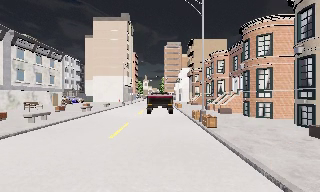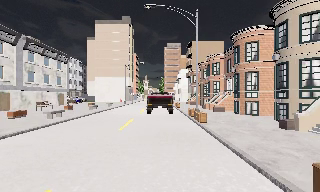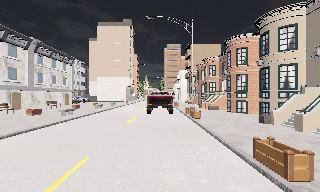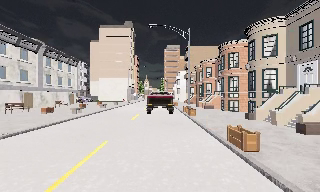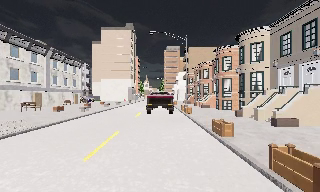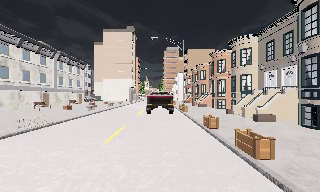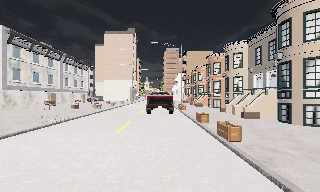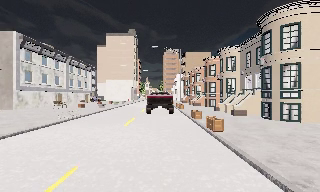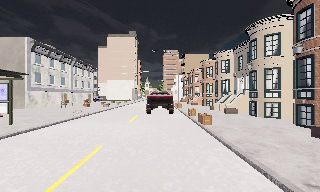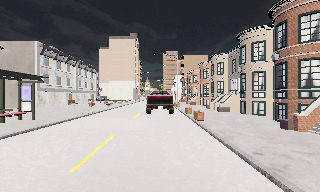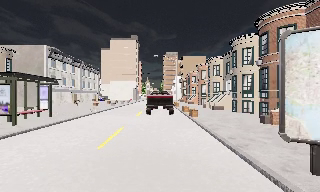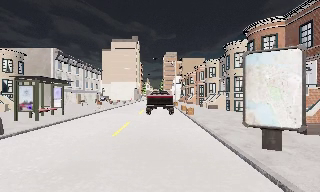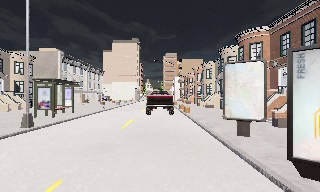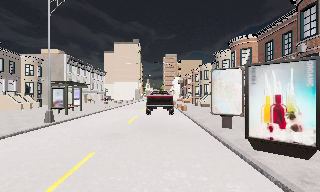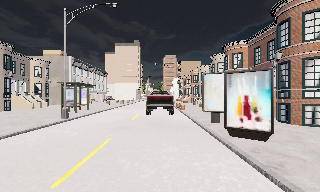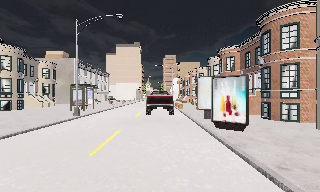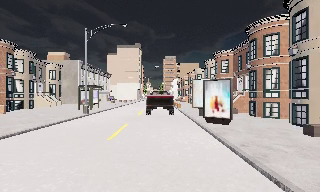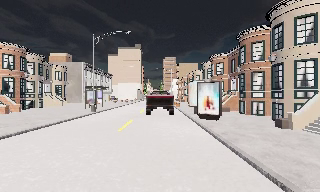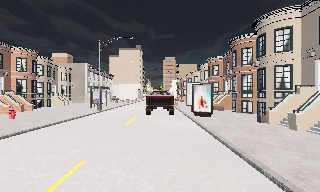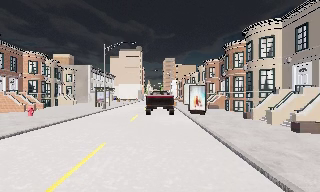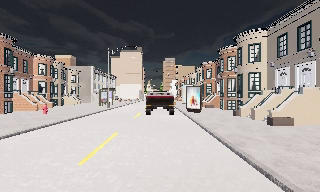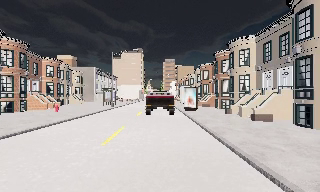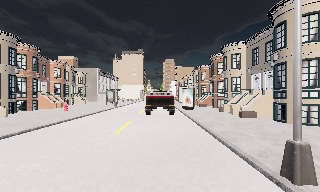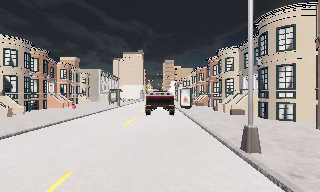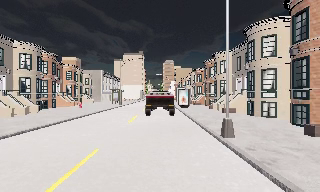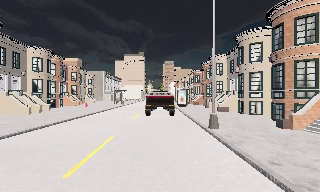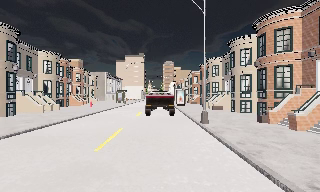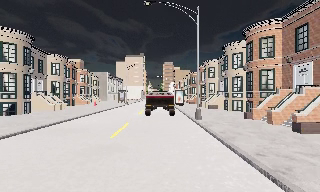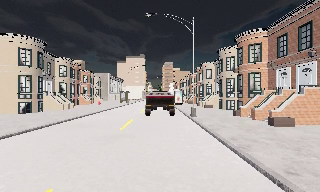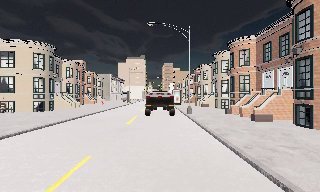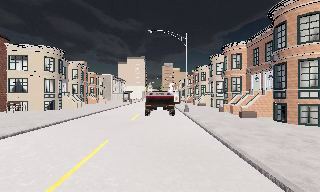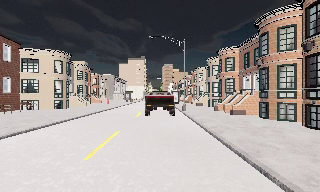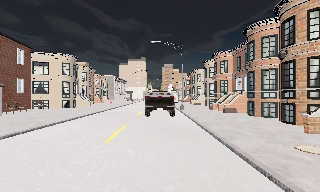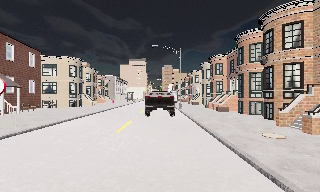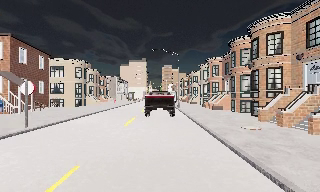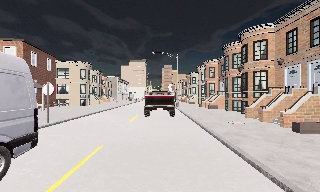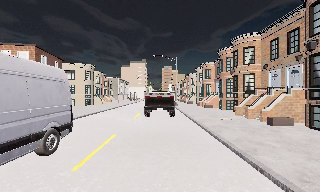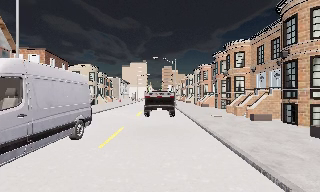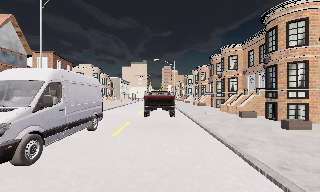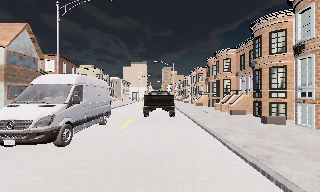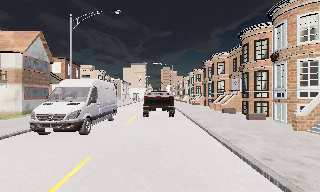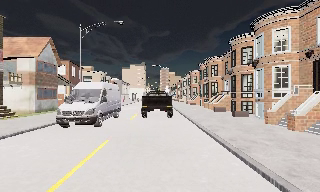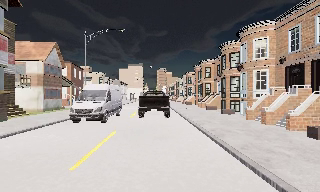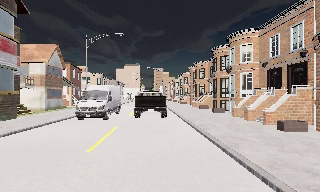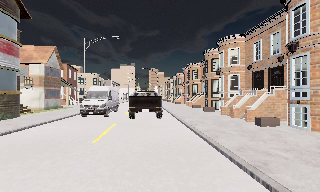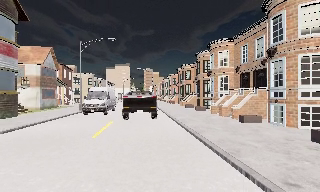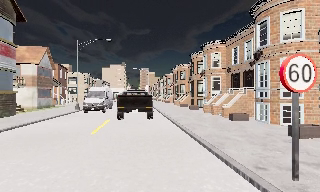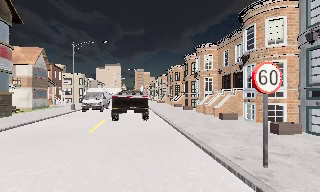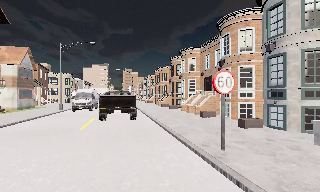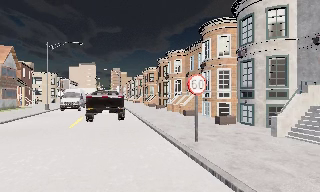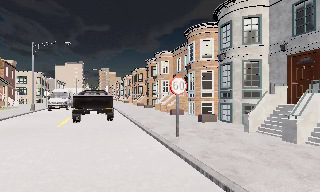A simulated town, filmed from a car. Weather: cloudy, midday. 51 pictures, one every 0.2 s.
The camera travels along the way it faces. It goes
backward.
0.0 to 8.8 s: The camera travels backward, about 65 m, so what stands in front gets smaller.
8.8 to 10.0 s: The camera swings to its right by about 15 degrees, and the scene slides to the left. It travels backward, about 4 m, so what stands in front gets smaller.
The film runs backward here.
